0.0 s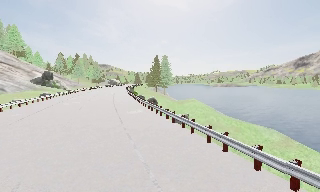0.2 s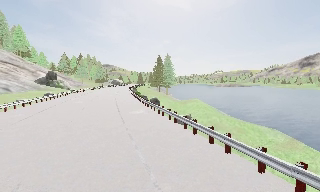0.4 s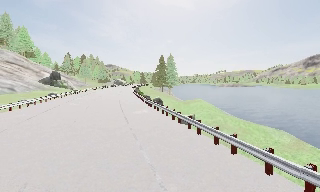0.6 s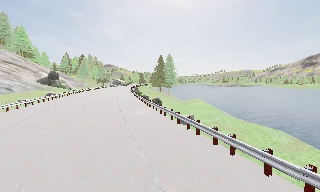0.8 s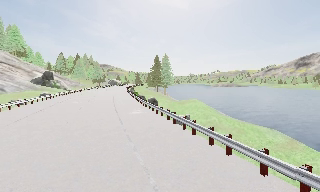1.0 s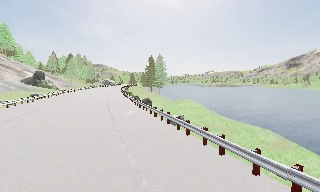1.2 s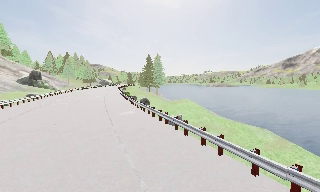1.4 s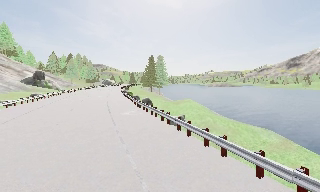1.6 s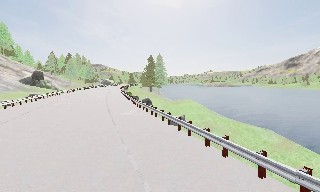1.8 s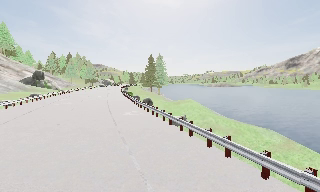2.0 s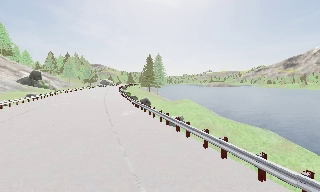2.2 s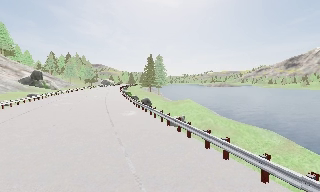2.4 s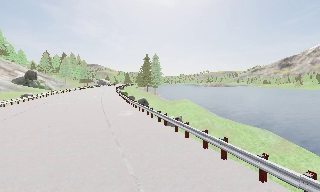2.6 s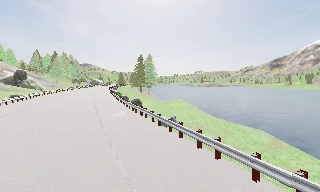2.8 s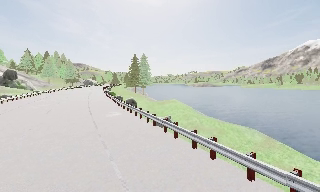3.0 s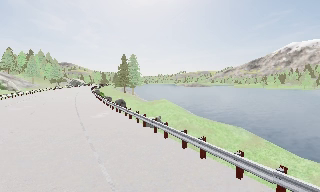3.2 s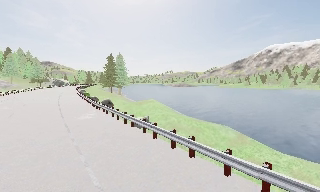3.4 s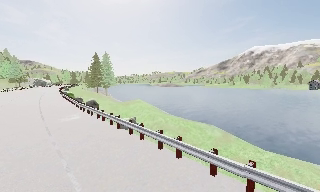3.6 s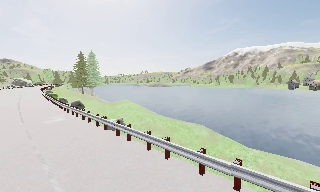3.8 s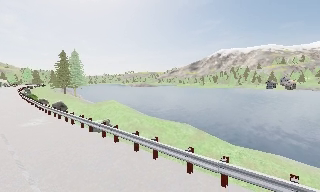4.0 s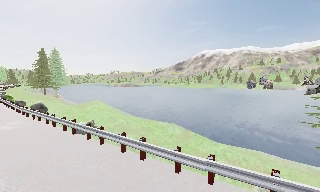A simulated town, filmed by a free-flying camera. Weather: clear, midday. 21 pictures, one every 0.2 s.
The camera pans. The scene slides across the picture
to the left.
The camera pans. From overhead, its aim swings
clockwise.
0.0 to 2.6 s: The camera travels forward, about 1 m, so what stands in front looms larger.
2.6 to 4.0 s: The scene slides to the left, as the camera pans about 30 degrees to its right.
The film runs forward here.
